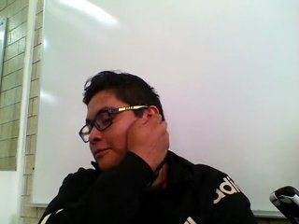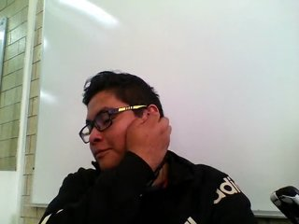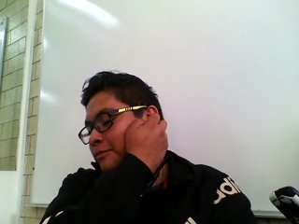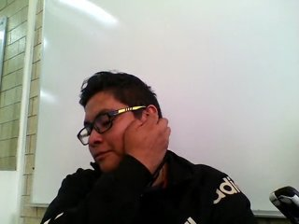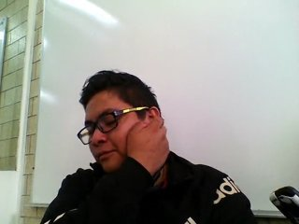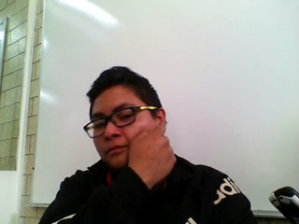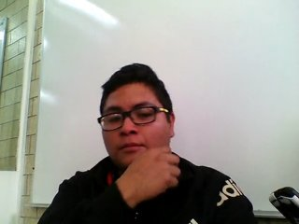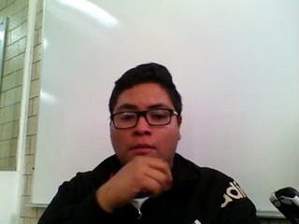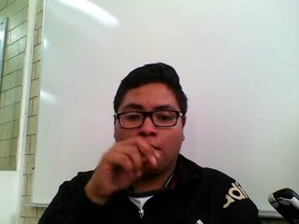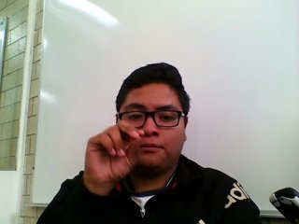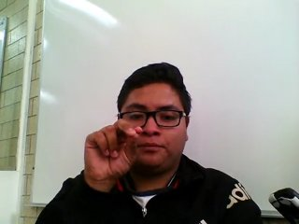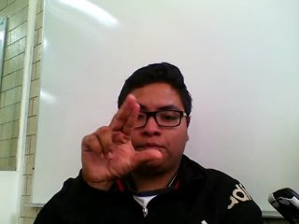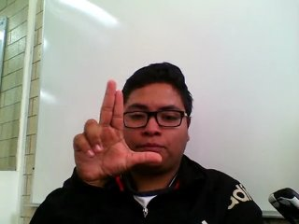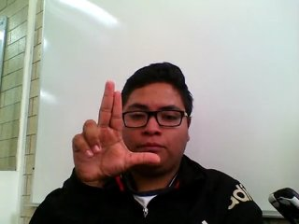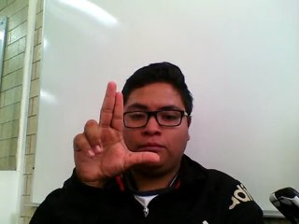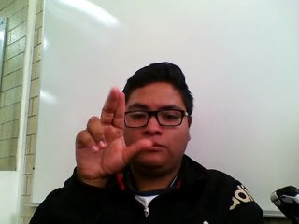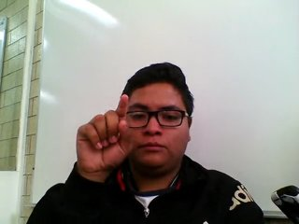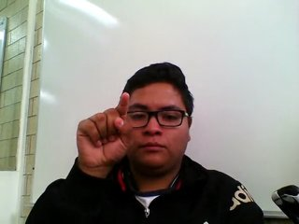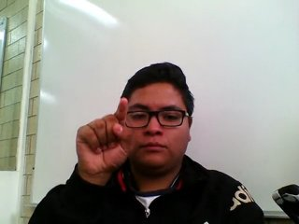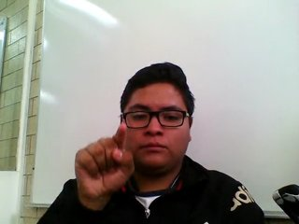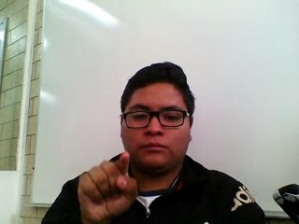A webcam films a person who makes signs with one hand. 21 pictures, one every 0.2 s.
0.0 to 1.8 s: Non-gesture.
1.9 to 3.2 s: Zoom in.
3.3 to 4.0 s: Pointing with one finger.
